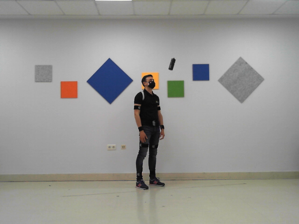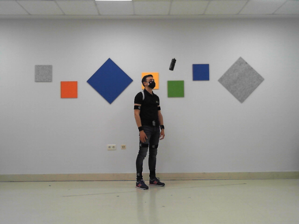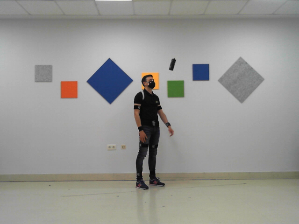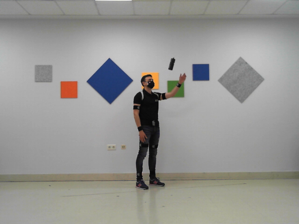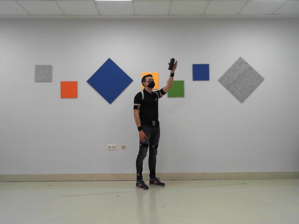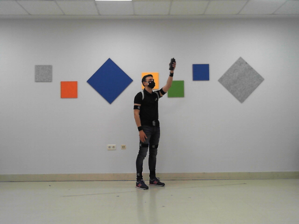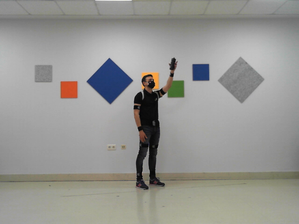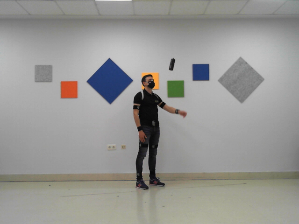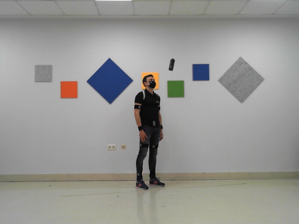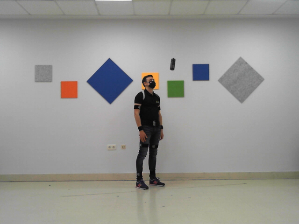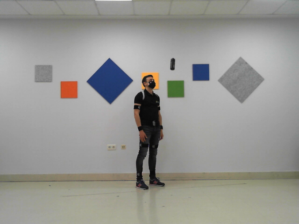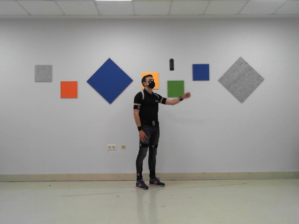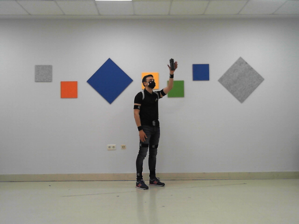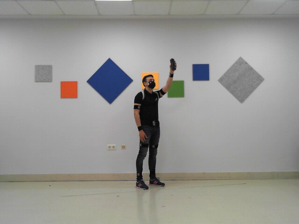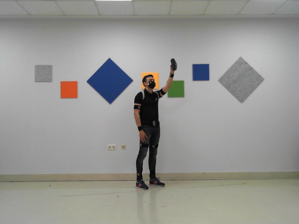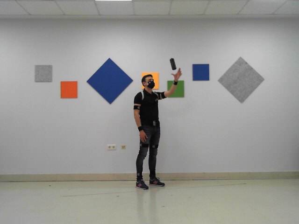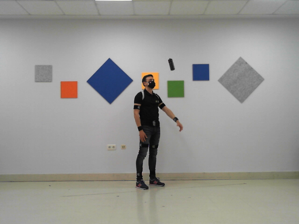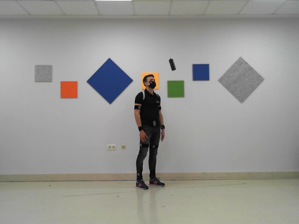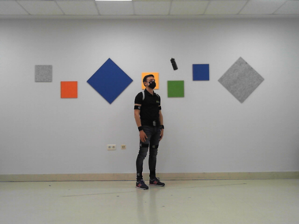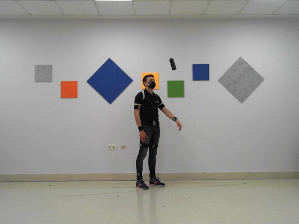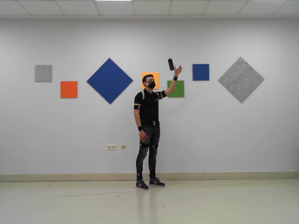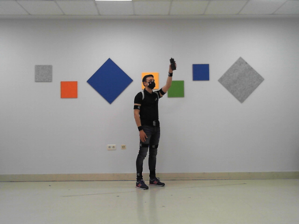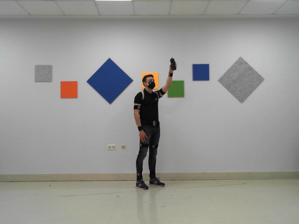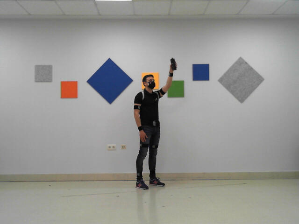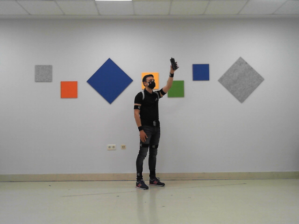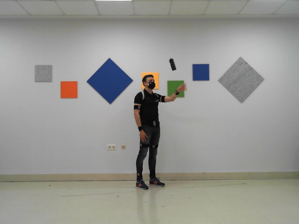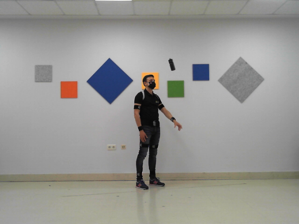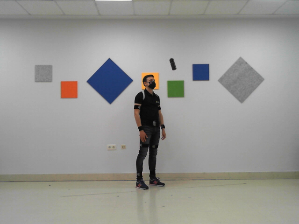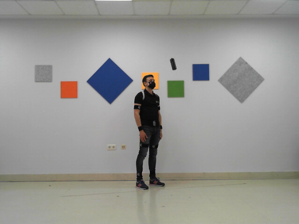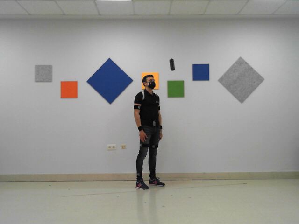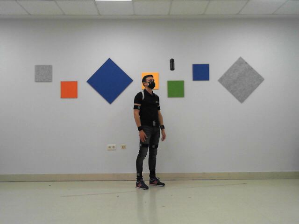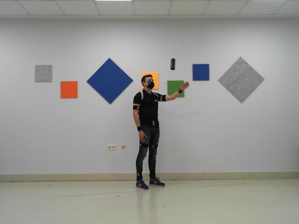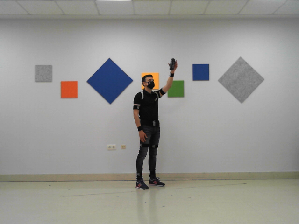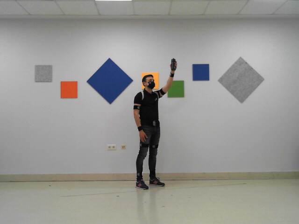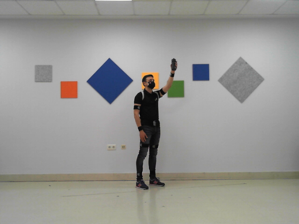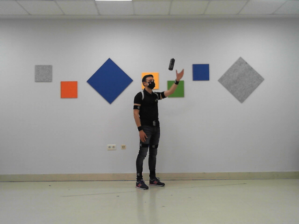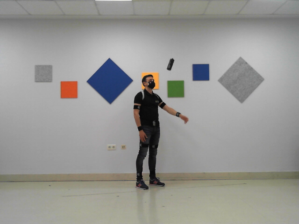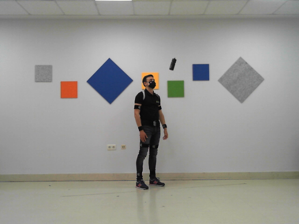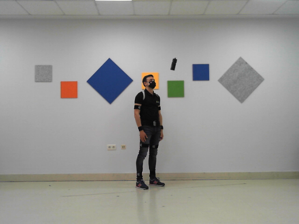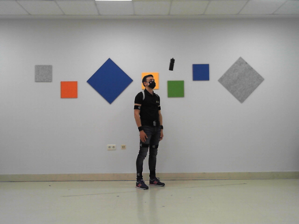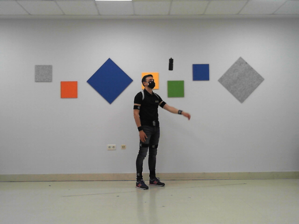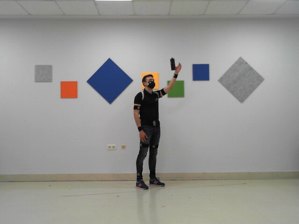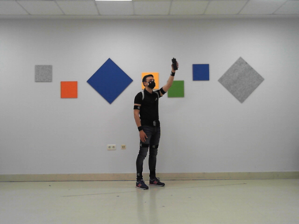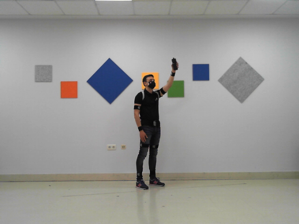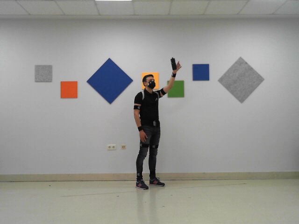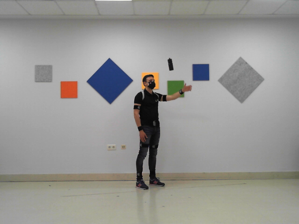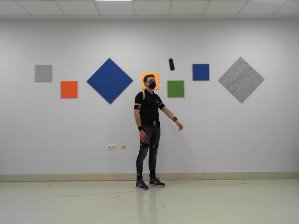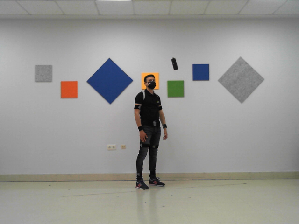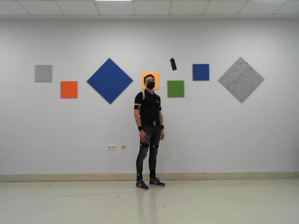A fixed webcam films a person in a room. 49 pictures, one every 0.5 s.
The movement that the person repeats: Reach up for a bottle in a high position, left hand.
